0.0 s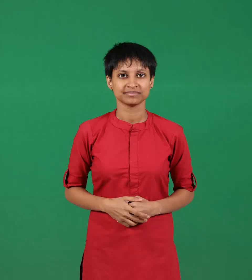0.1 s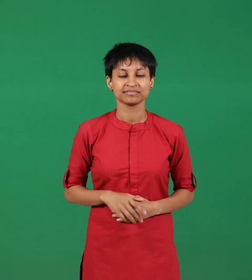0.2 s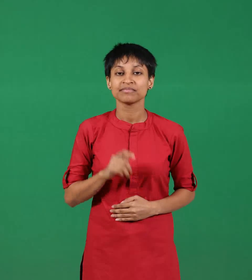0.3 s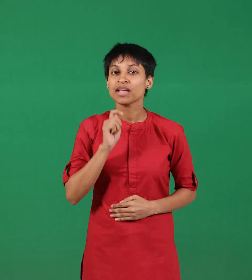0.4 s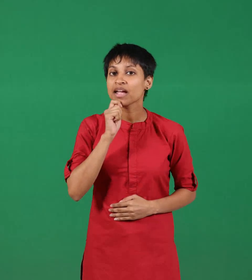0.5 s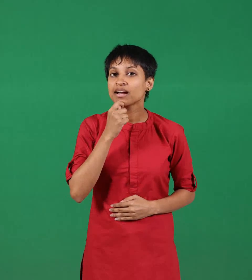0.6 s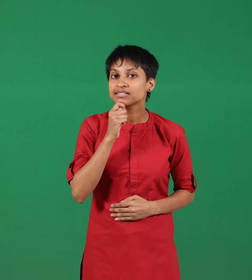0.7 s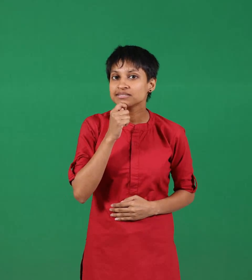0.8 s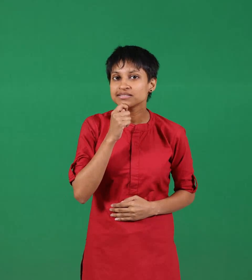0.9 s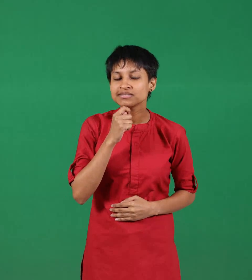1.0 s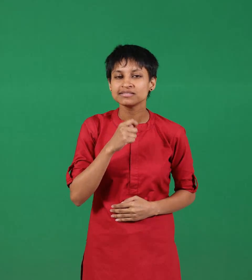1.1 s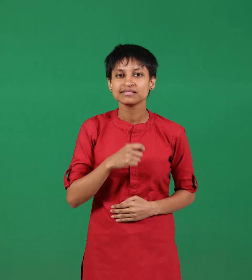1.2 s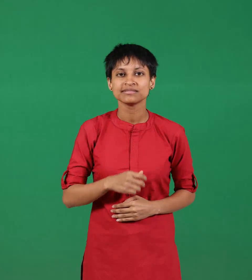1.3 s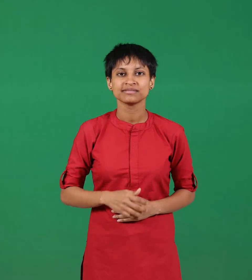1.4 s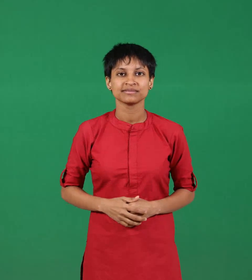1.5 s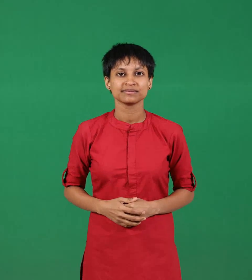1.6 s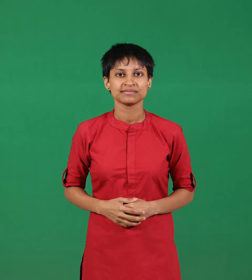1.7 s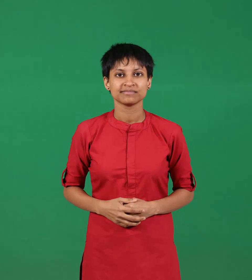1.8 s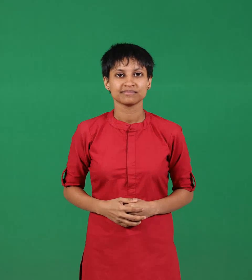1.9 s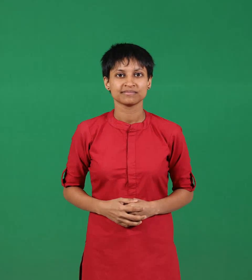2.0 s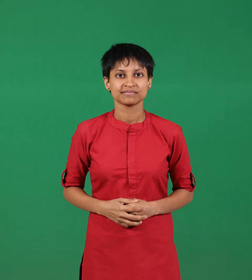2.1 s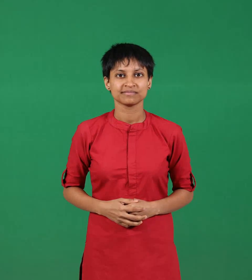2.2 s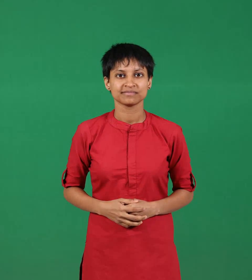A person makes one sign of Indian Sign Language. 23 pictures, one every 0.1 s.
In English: age
